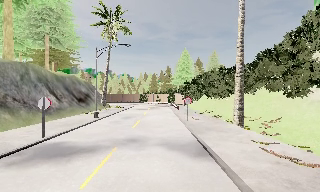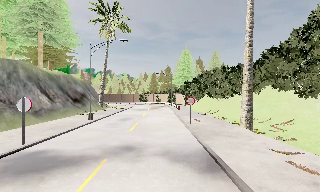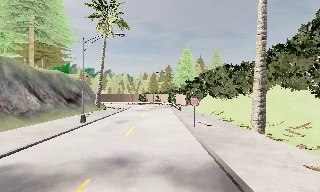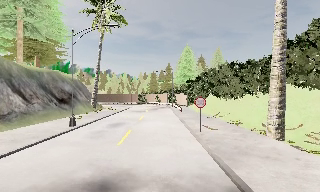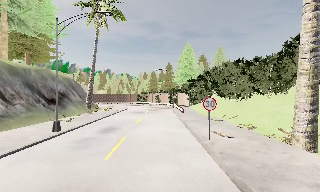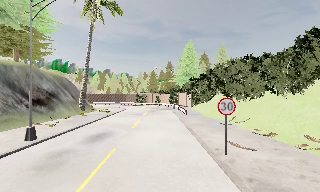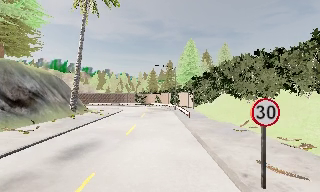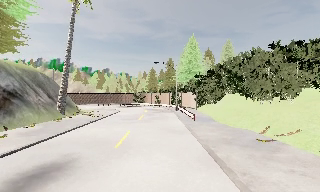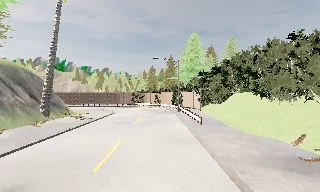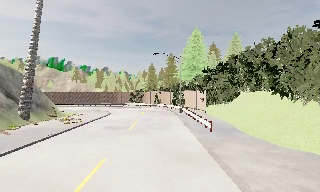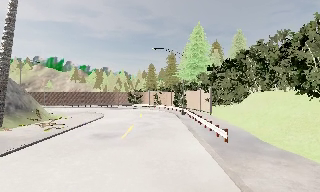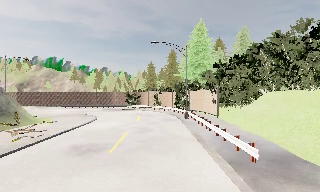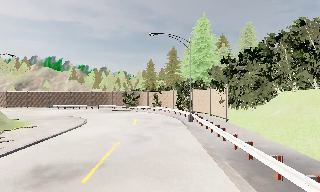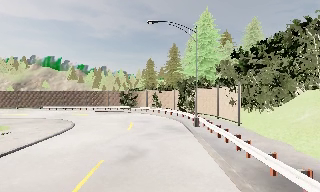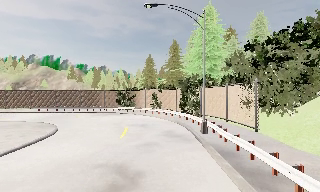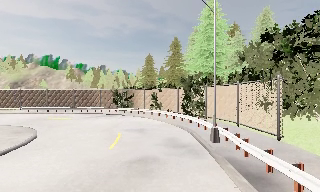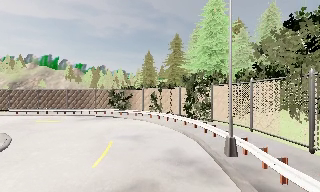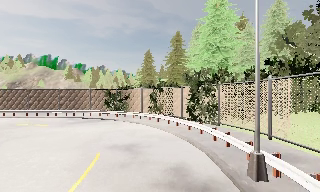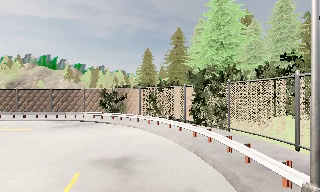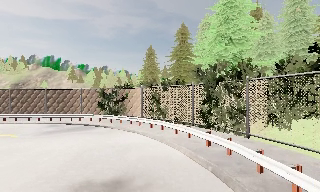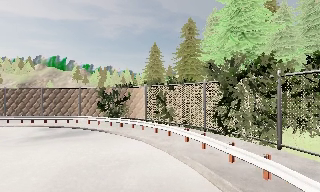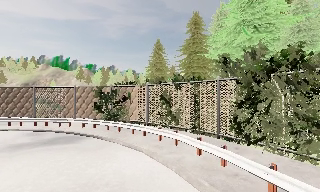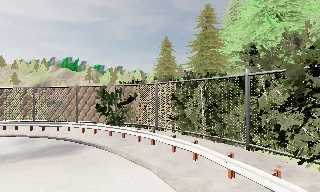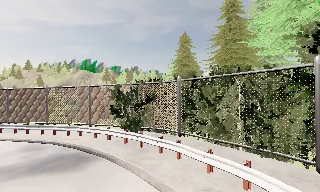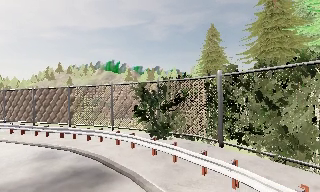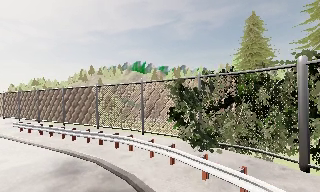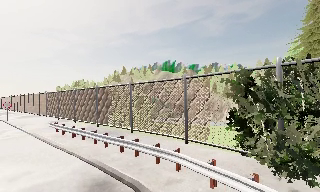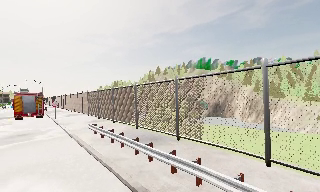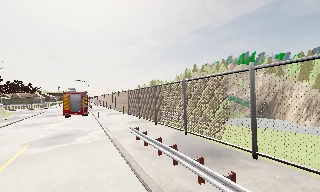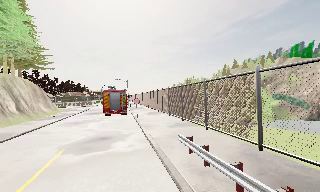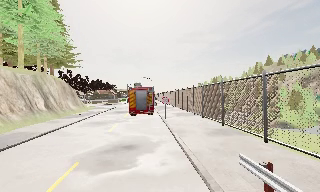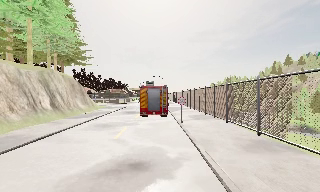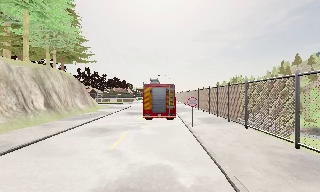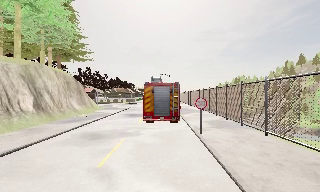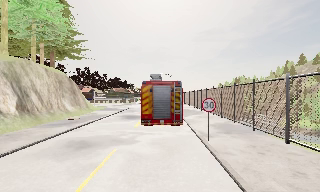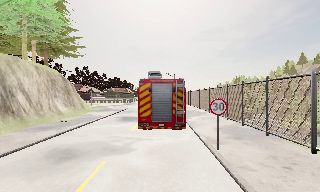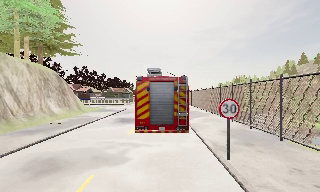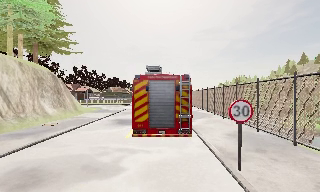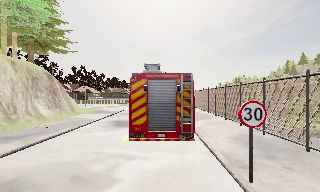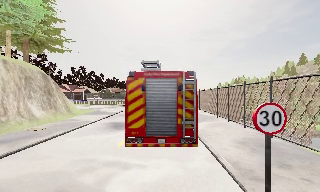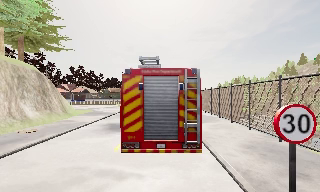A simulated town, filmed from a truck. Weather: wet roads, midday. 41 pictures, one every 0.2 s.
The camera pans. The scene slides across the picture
to the right.
The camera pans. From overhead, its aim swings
counterclockwise.
0.0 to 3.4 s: The camera travels forward, about 35 m, so what stands in front looms larger.
3.4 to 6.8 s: The camera swings to its left by about 90 degrees, and the scene slides to the right. It travels forward, about 30 m.
6.8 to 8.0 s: The camera travels forward, about 5 m, so what stands in front looms larger. It loses speed.
The film runs forward here.
